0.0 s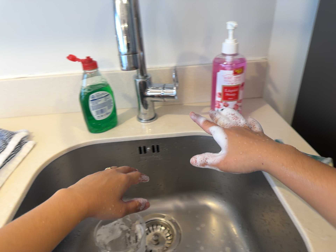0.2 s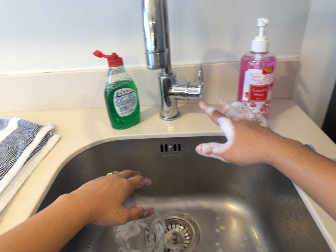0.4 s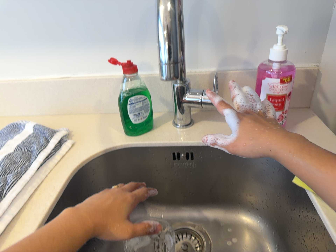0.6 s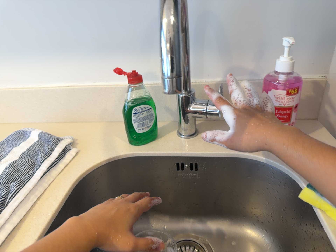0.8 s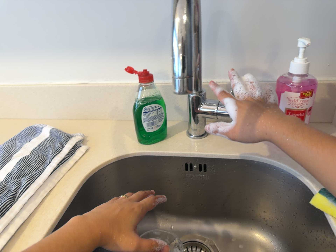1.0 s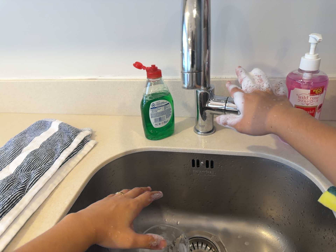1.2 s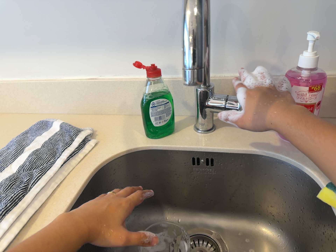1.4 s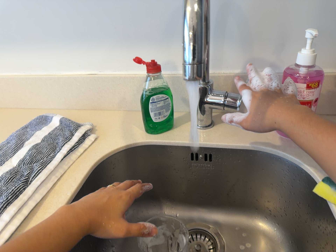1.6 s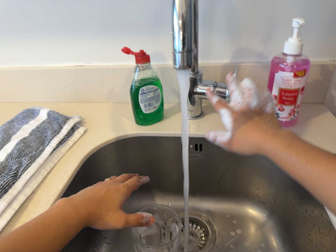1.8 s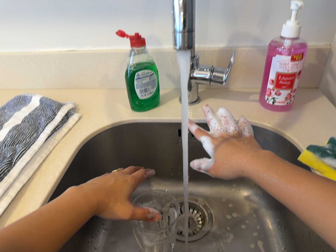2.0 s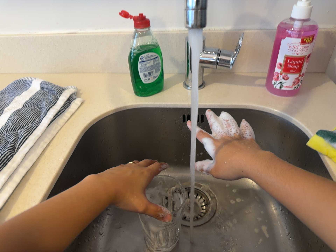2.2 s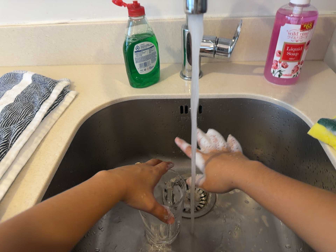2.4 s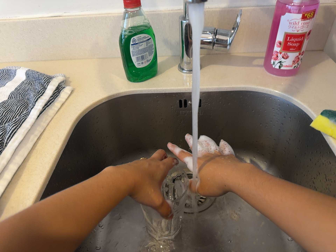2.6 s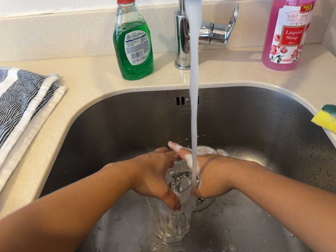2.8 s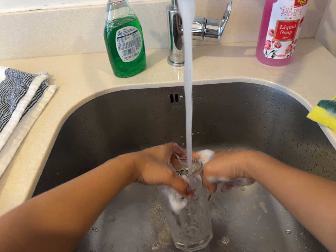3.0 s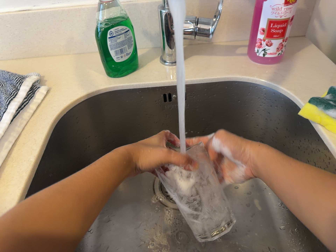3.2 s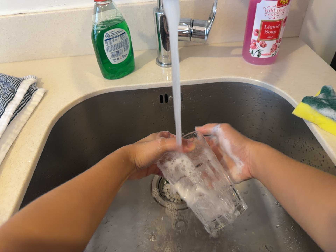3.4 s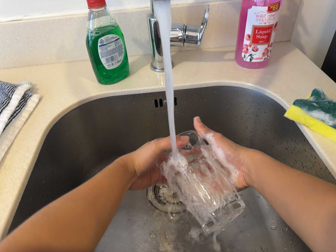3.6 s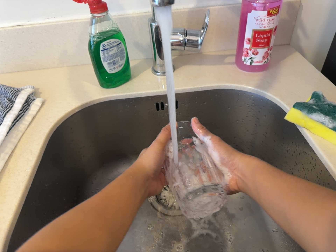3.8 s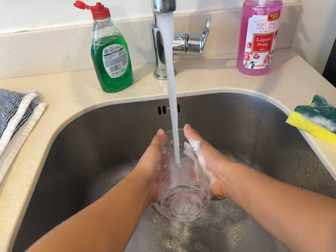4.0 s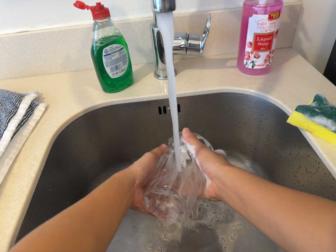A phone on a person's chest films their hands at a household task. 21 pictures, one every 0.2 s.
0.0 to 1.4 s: The scene slides to the right, as the camera pans about 15 degrees to its left.
1.4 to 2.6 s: The camera's aim tips toward the bottom of its view by about 10 degrees, and the scene shifts upward.
2.6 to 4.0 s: The camera shifts only a little, or ends up much as it began.
The film runs forward here.
